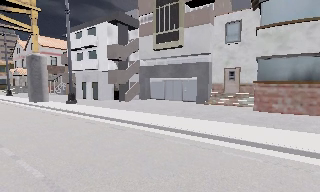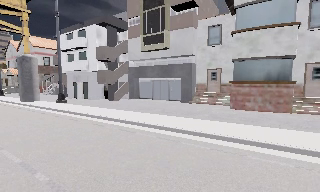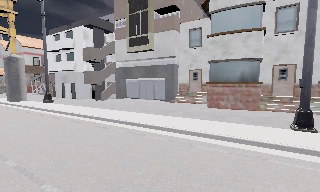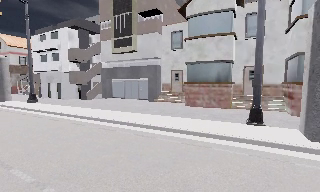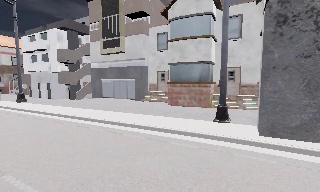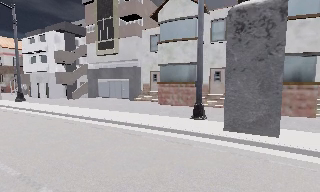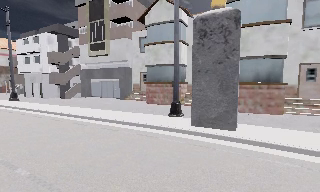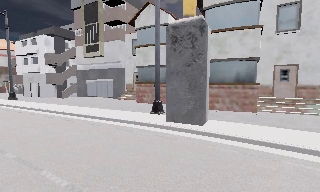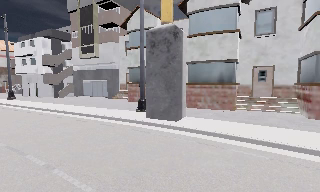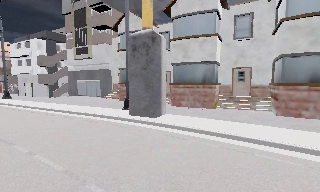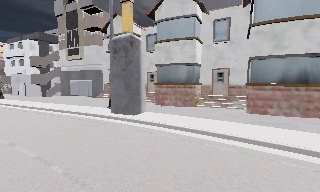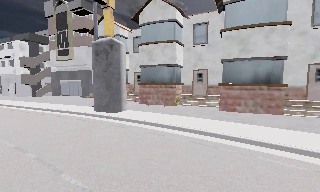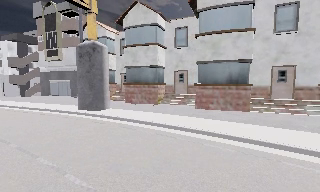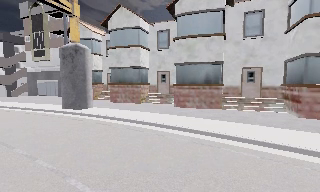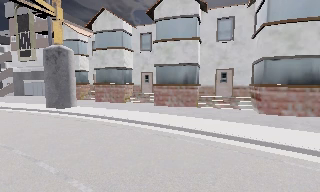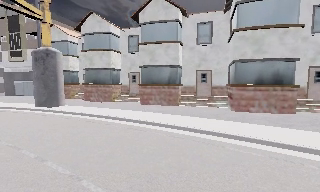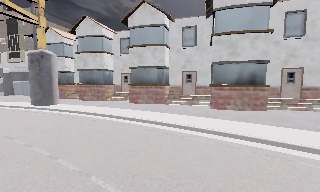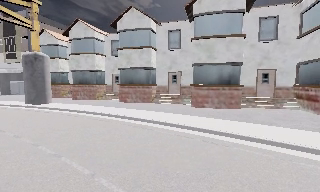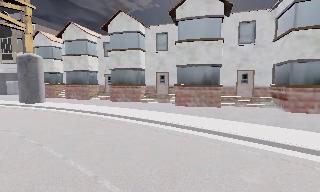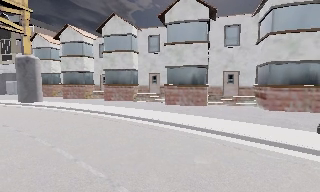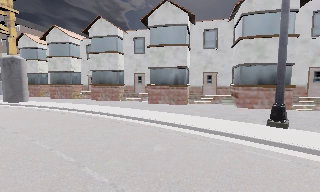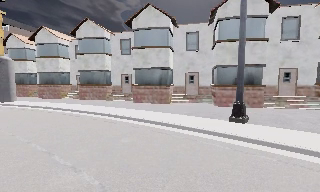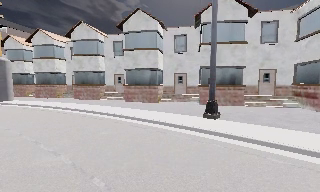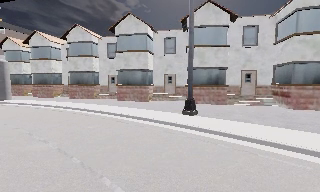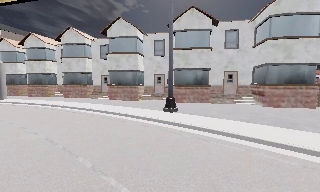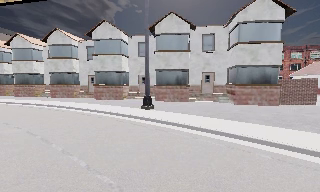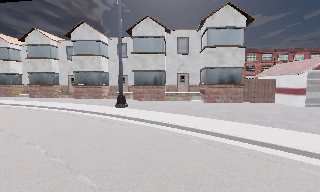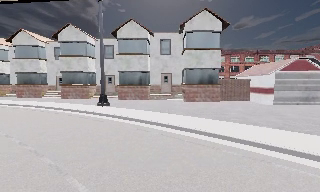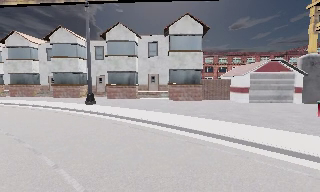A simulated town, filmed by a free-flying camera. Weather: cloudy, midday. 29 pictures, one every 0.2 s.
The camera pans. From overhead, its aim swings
clockwise.
The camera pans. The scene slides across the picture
to the left.
0.0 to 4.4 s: The camera pans to its right, which is clockwise from overhead, by about 20 degrees. It travels to its right and backward, about 30 m, so close, fixed things drift to the left.
4.4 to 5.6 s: The camera swings to its right by about 10 degrees, and the scene slides to the left. It travels to its right and backward, about 9 m, so close, fixed things drift to the left.
The film runs backward here.
